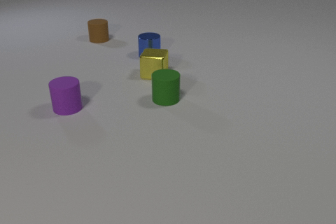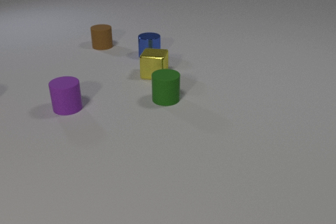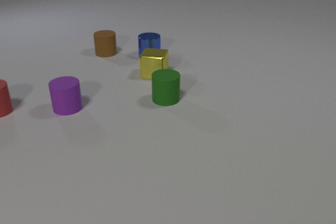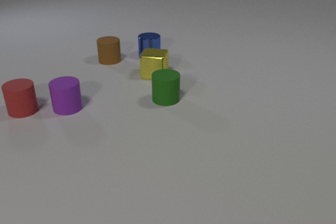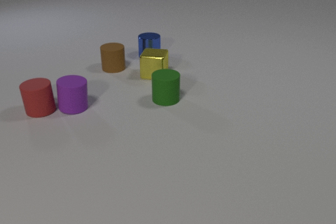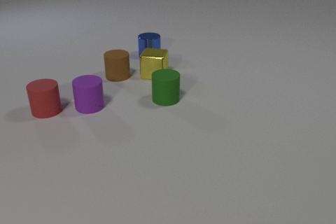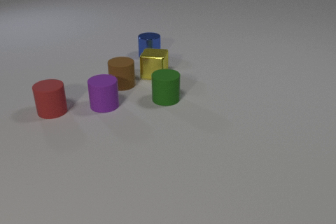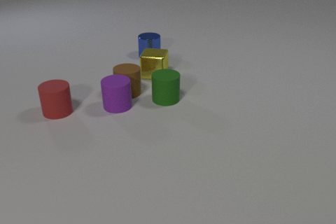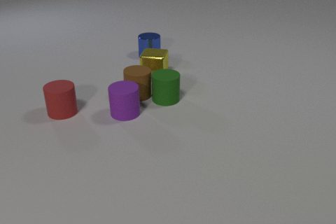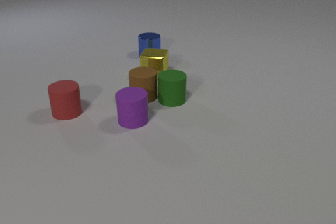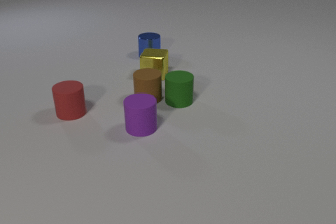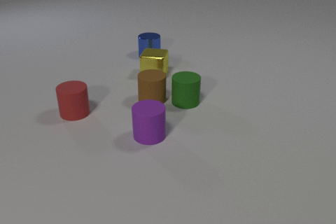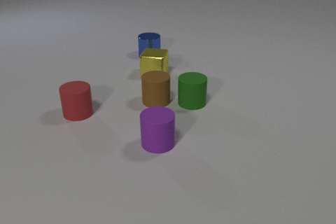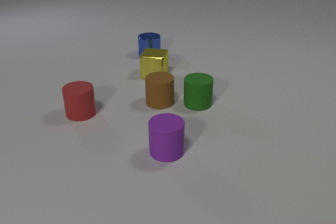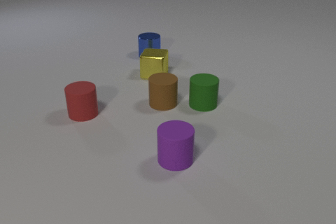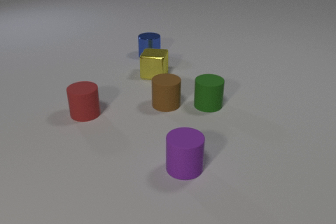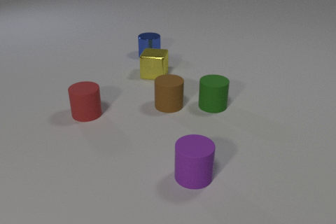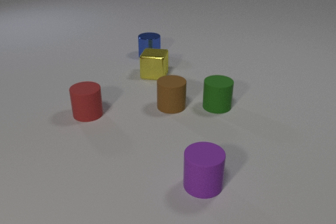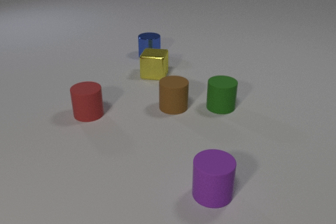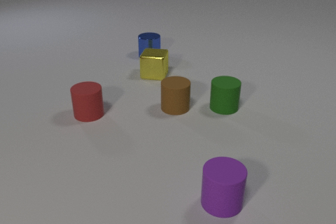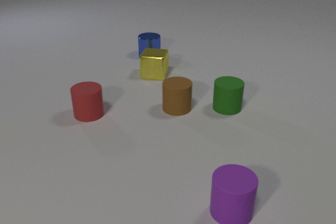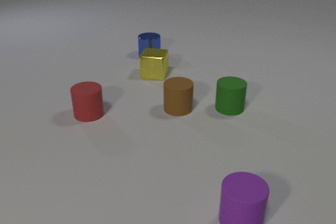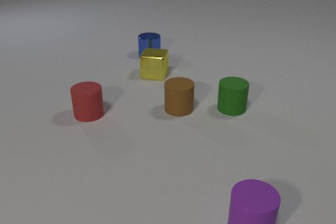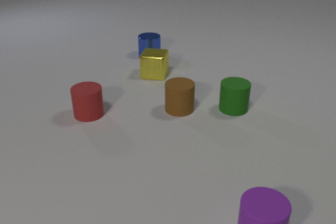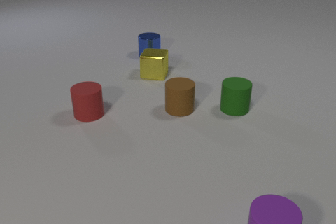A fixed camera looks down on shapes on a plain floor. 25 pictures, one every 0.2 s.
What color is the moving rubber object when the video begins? brown.
What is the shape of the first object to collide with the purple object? cylinder.
What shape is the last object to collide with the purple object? cylinder.
0.0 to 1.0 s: The red rubber cylinder comes in at the left edge, slides to the right. The purple rubber cylinder slides to the right. The brown rubber cylinder slides toward the camera. The red rubber cylinder and the purple rubber cylinder collide.
1.0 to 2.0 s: The red rubber cylinder slides to the right and toward the camera. The purple rubber cylinder slides to the right and toward the camera. The brown rubber cylinder slides toward the camera and to the right. The green rubber cylinder slides to the right. The purple rubber cylinder and the brown rubber cylinder collide. The brown rubber cylinder and the green rubber cylinder collide.
2.0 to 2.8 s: The red rubber cylinder slides to the right. The purple rubber cylinder slides toward the camera and to the right. The brown rubber cylinder slides to the right and toward the camera. The green rubber cylinder slides to the right.
2.8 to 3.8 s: The purple rubber cylinder slides toward the camera and to the right. The brown rubber cylinder slides to the right and toward the camera. The green rubber cylinder slides to the right.
3.8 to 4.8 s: The purple rubber cylinder slides to the right and toward the camera. The green rubber cylinder slides to the right.
